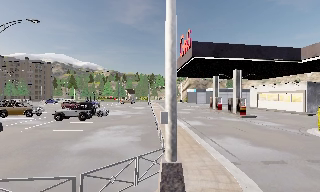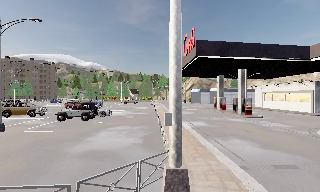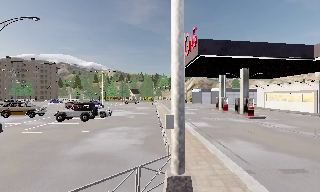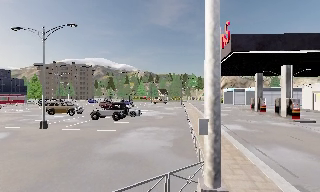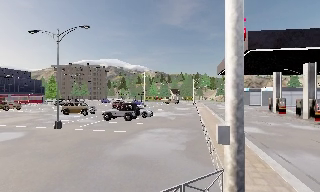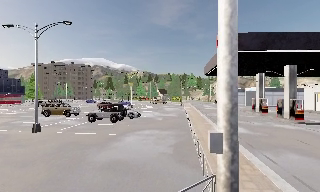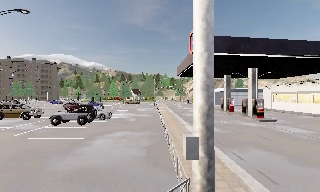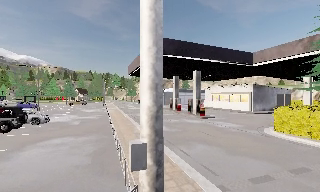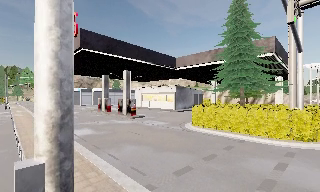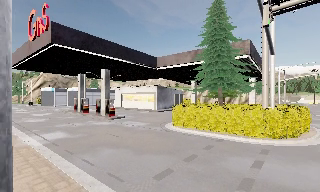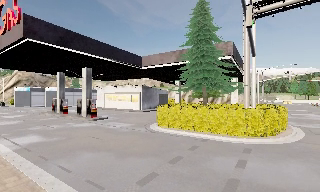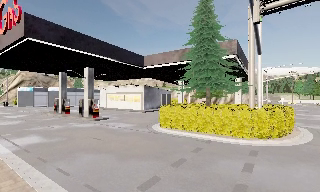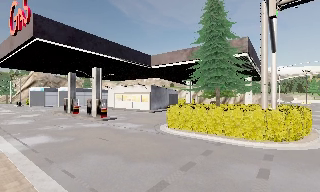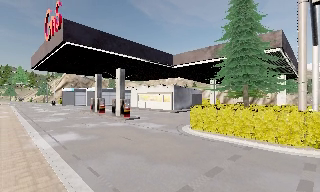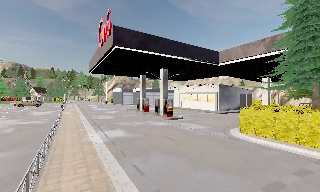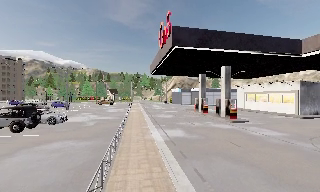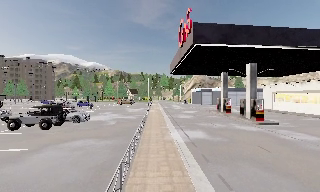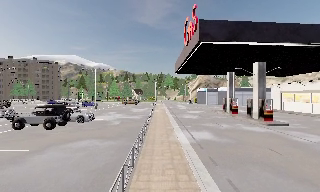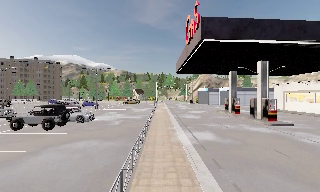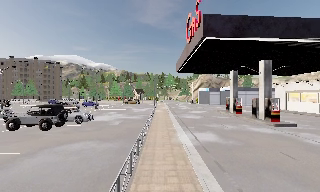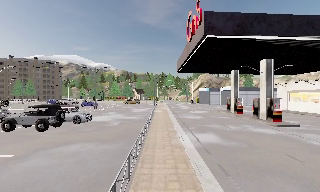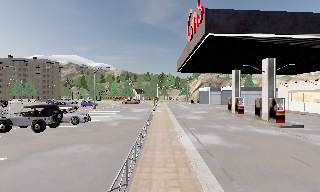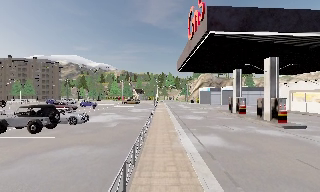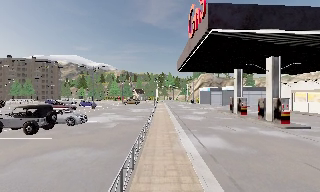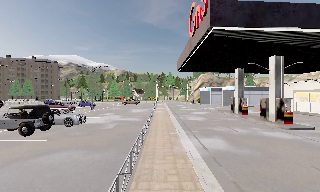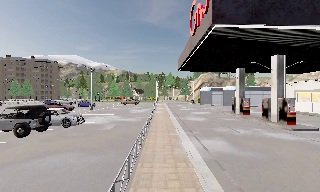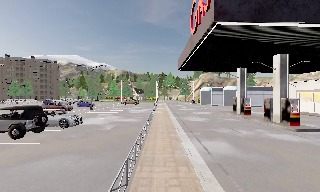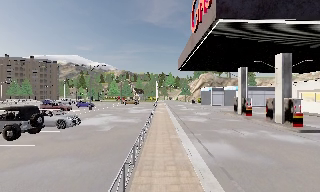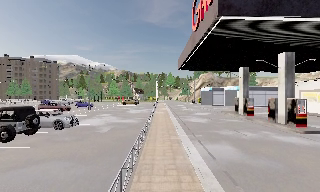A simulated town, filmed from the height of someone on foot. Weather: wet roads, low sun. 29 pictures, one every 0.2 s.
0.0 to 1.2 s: The camera travels forward, about 2 m, so what stands in front looms larger.
1.2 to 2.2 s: The camera pans to its right, which is clockwise from overhead, by about 55 degrees. It travels forward, about 1.5 m.
2.2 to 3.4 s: The camera pans to its left, which is counterclockwise from overhead, by about 55 degrees. It travels forward, about 2 m.
3.4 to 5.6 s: The camera travels forward, about 3.5 m, so what stands in front looms larger.
The film runs forward here.
